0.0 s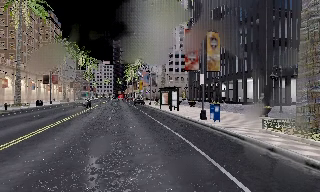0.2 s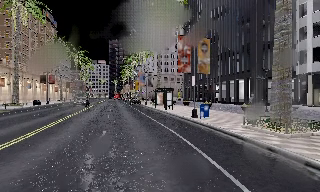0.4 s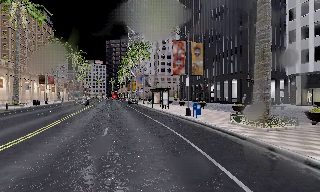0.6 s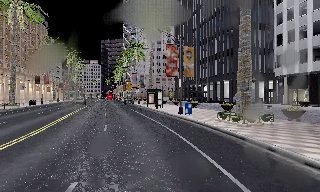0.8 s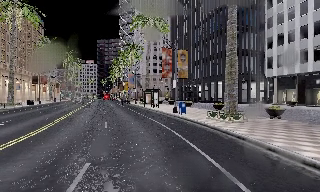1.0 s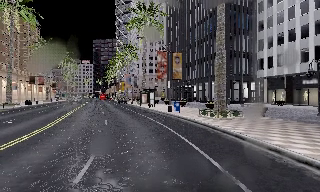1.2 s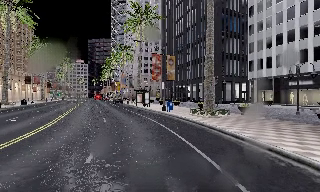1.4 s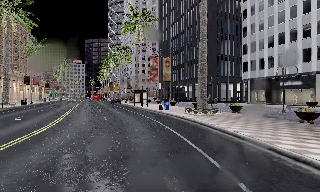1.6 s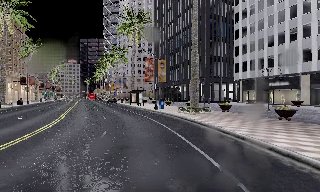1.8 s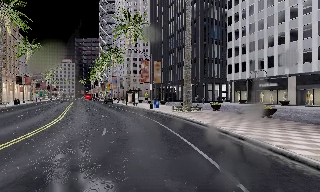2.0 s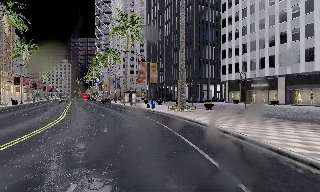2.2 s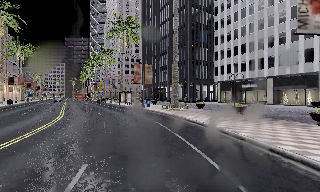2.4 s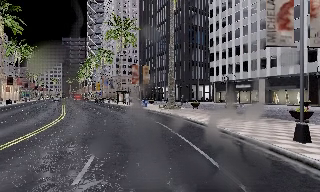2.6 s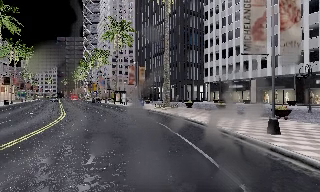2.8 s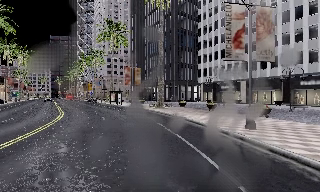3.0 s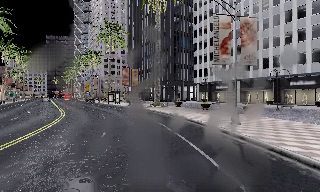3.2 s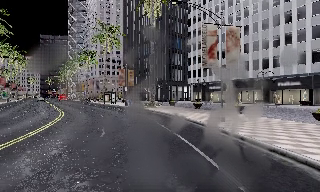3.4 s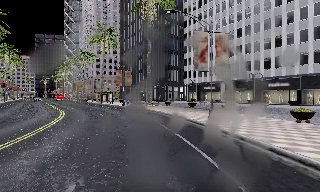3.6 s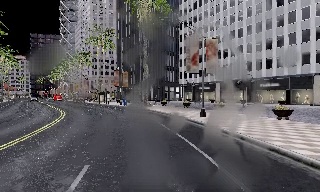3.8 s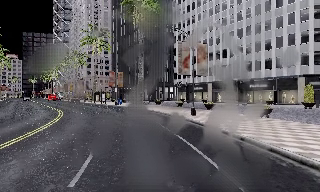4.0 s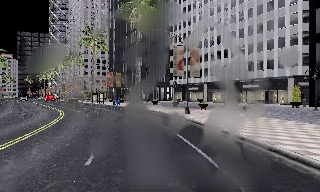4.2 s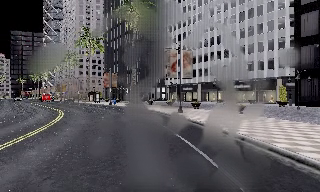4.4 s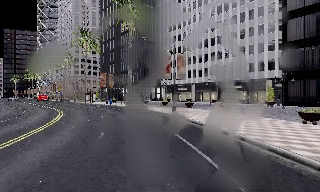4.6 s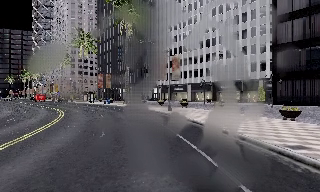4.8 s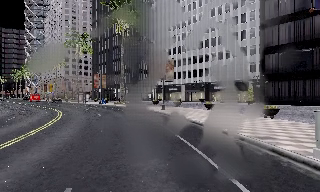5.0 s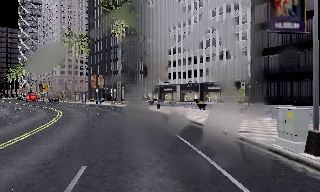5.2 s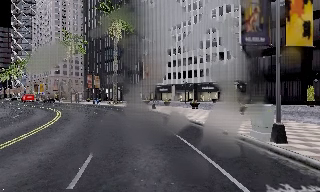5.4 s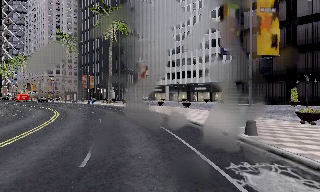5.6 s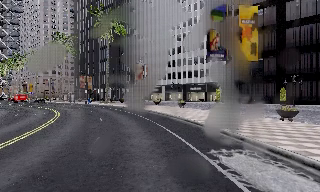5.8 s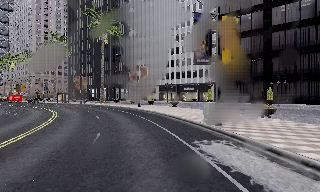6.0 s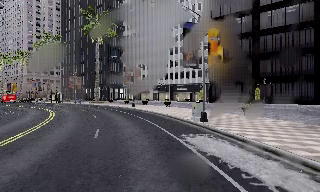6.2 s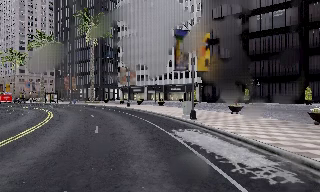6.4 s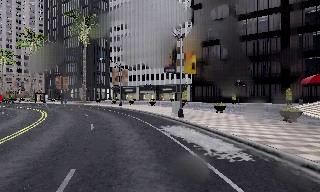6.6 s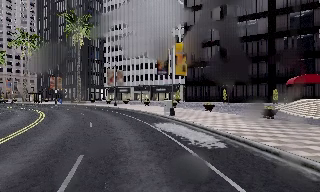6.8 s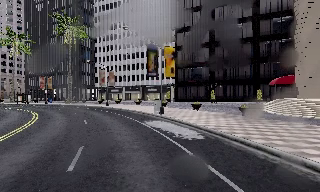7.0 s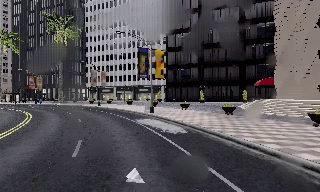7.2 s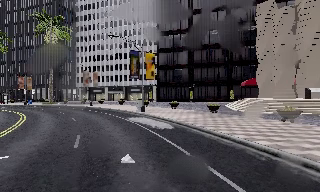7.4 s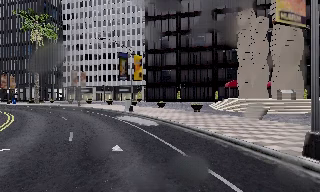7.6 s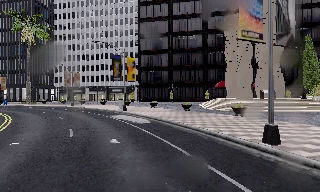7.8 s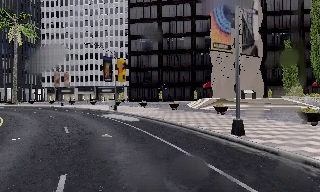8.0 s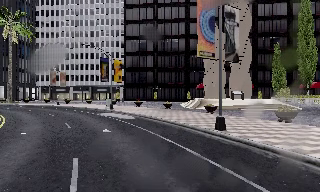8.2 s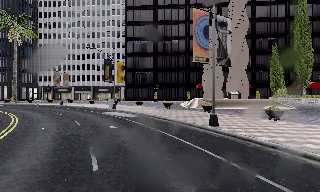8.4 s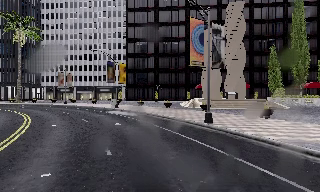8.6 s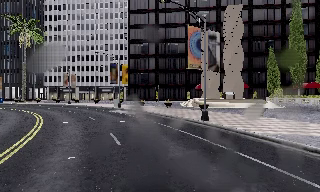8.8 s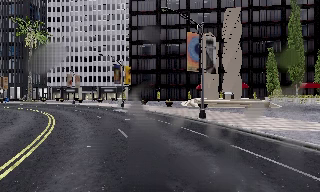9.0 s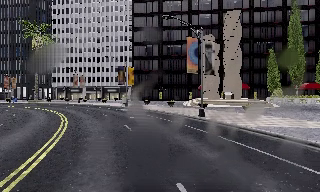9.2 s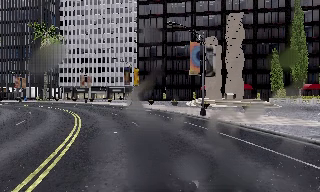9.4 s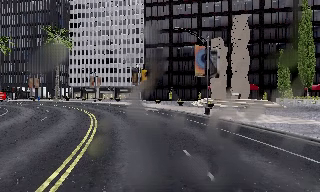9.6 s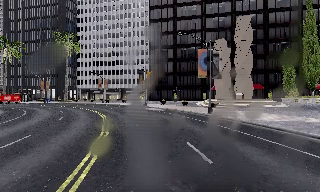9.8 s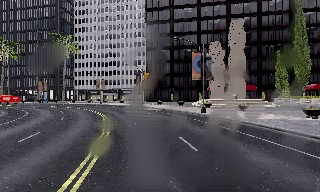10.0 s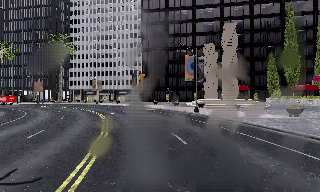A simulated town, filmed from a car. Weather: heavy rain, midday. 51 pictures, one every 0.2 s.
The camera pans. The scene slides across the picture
to the left.
The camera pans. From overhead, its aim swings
clockwise.
0.0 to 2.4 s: The scene slides to the left, as the camera pans about 15 degrees to its right. It travels backward, about 13 m, so what stands in front gets smaller.
2.4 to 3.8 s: The scene slides to the left, as the camera pans about 10 degrees to its right. It travels backward, about 7 m, so what stands in front gets smaller.
3.8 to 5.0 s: The camera travels backward, about 6 m, so what stands in front gets smaller.
5.0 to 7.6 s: The camera pans to its right, which is clockwise from overhead, by about 30 degrees. It travels backward, about 14 m.
7.6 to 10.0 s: The camera travels backward, about 13 m, so what stands in front gets smaller.
The film runs backward here.
